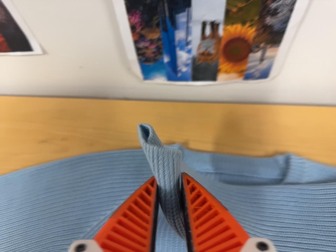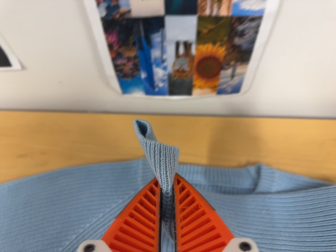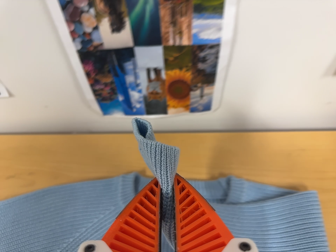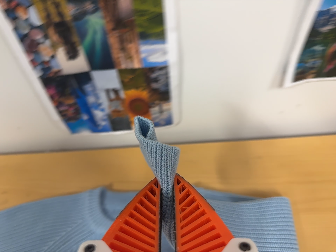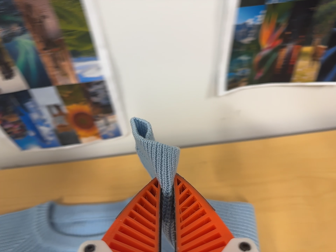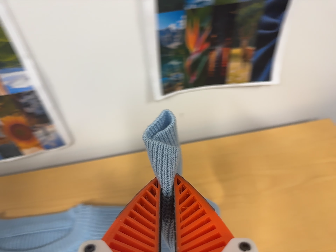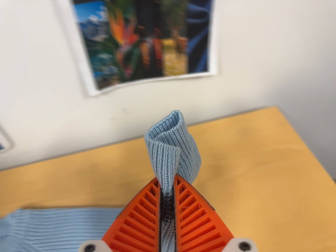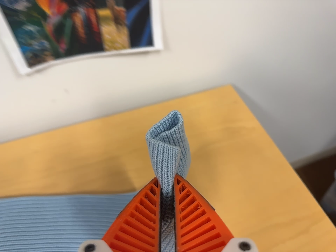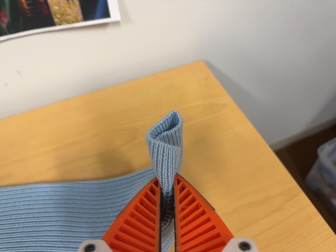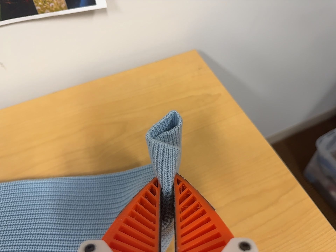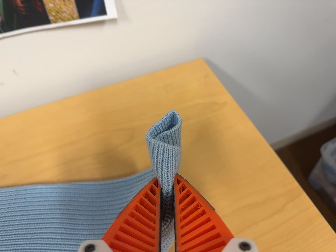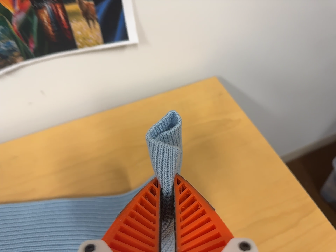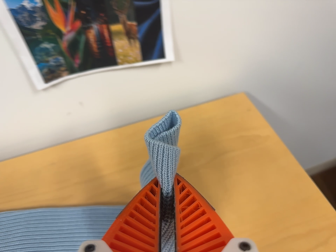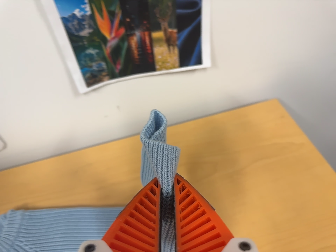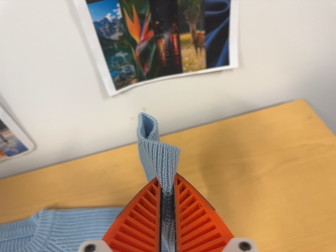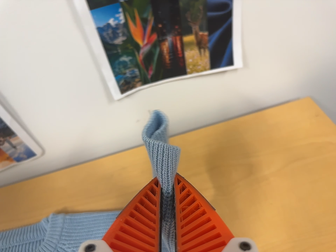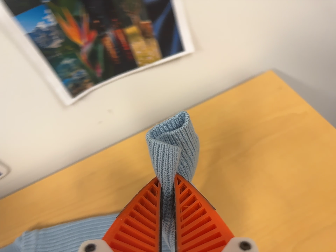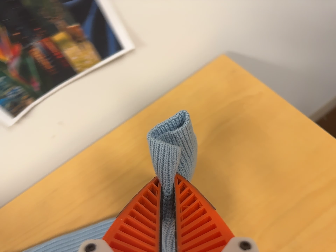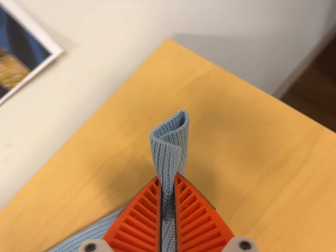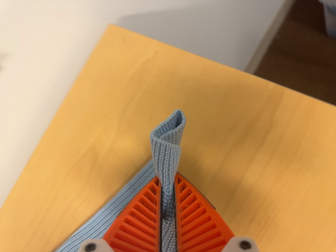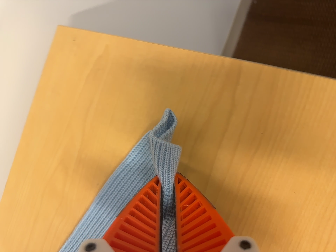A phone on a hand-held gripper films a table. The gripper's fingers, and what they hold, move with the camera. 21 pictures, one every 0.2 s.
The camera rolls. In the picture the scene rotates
counterclockwise.
0.0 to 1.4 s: The camera swings to its right by about 25 degrees, and the scene slides to the left. It travels to its right, about 36 cm, so close, fixed things drift to the left. It rolls about its line of sight by about 15 degrees, and the scene rotates counterclockwise.
1.4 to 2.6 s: The camera shifts only a little, or ends up much as it began.
2.6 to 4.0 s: The camera travels to its right and forward, about 26 cm, so close, fixed things drift to the left. Its aim tips toward the bottom of its view by about 15 degrees. It rolls about its line of sight by about 55 degrees, and the scene rotates counterclockwise.
The film runs backward here.
